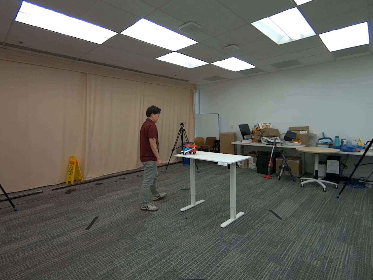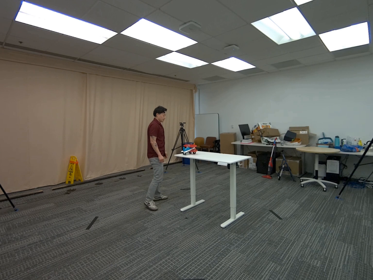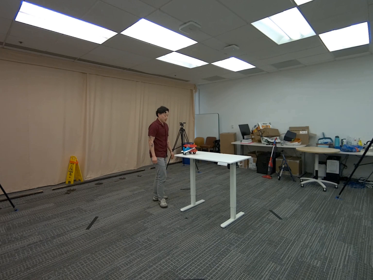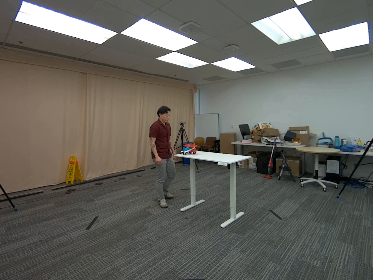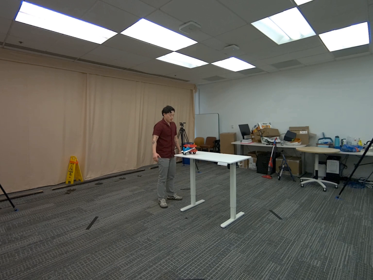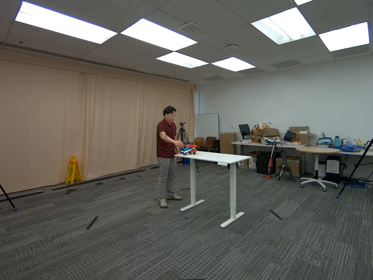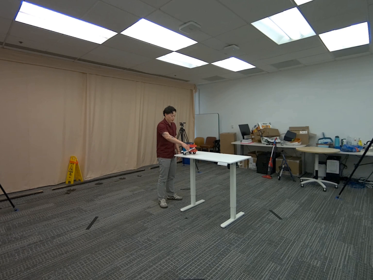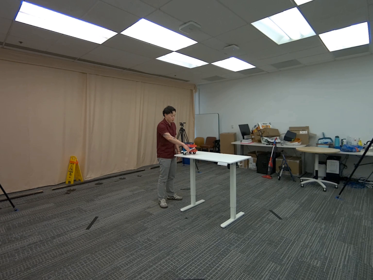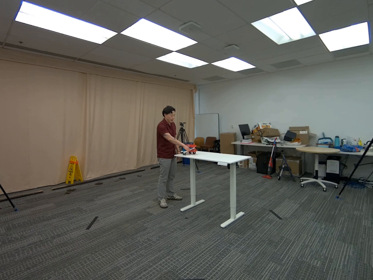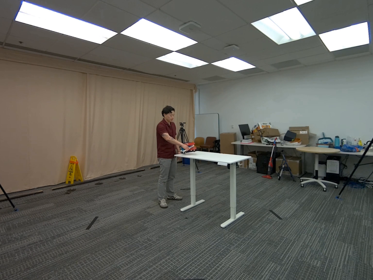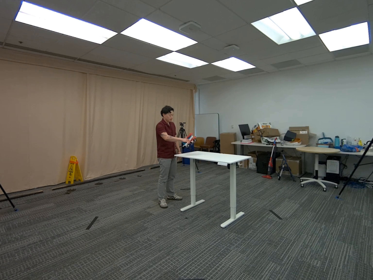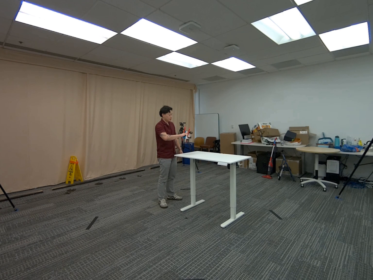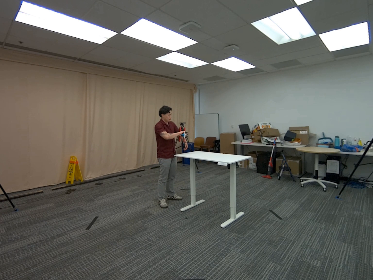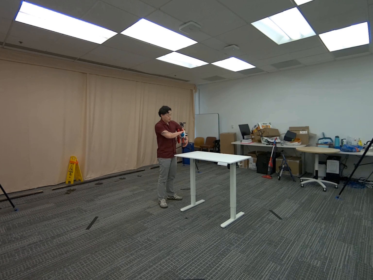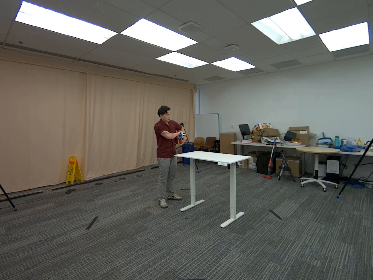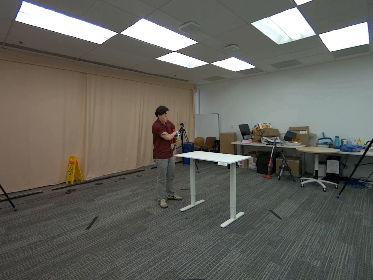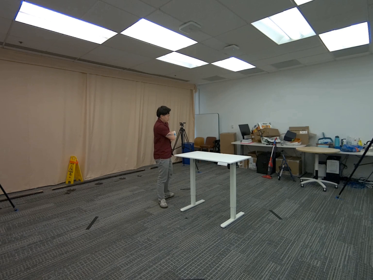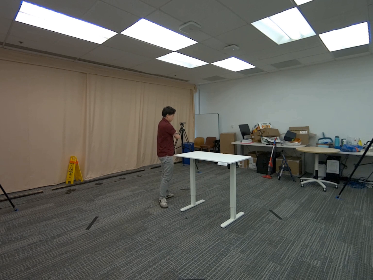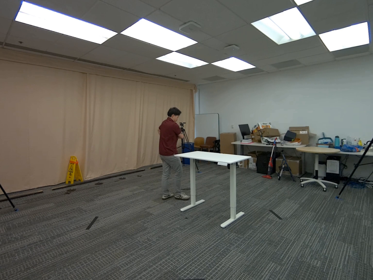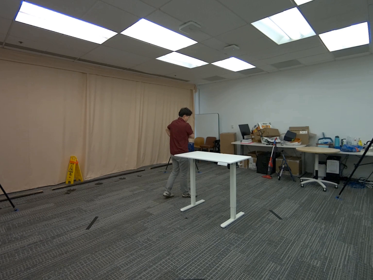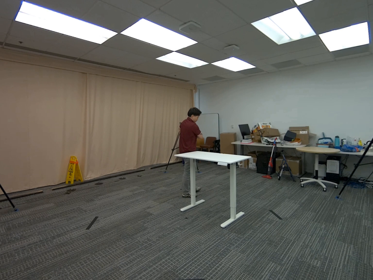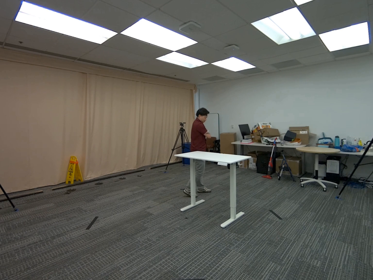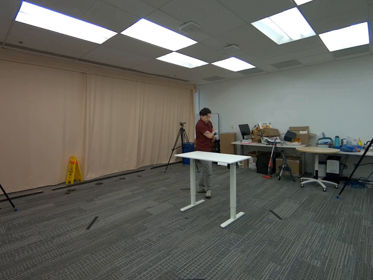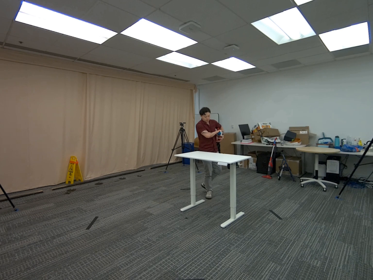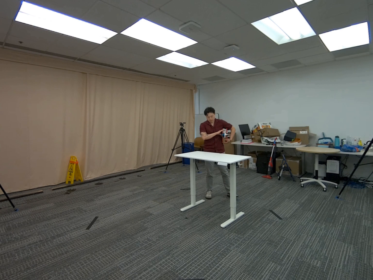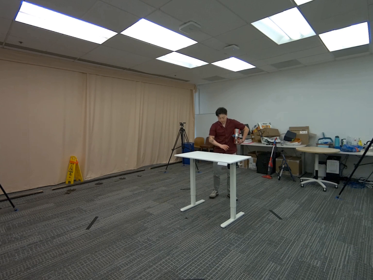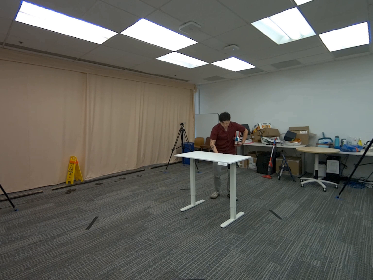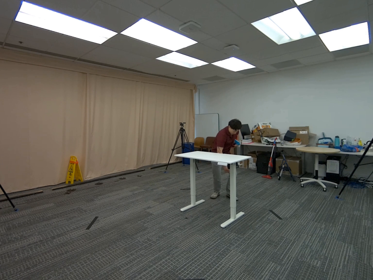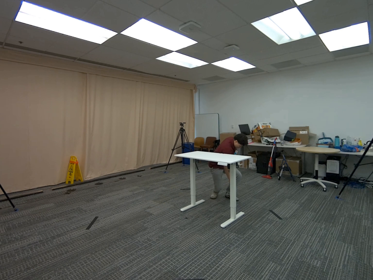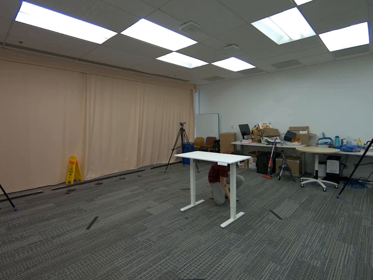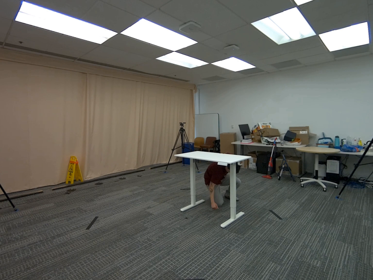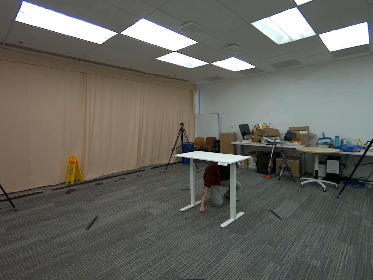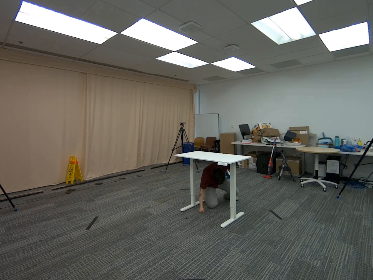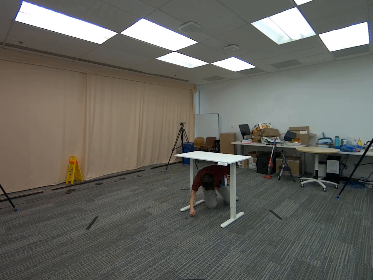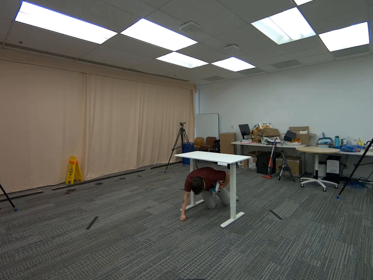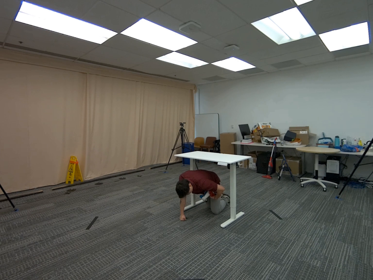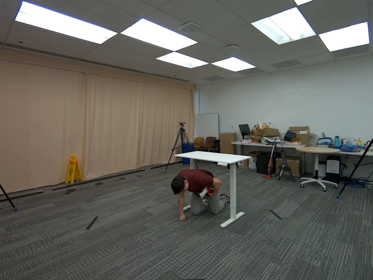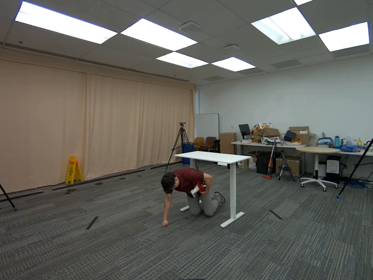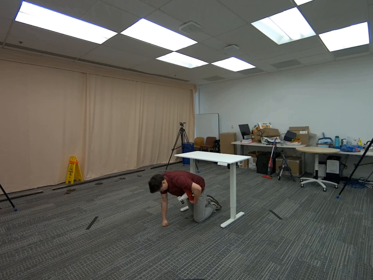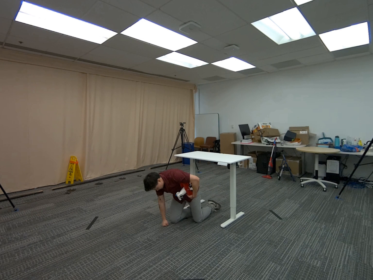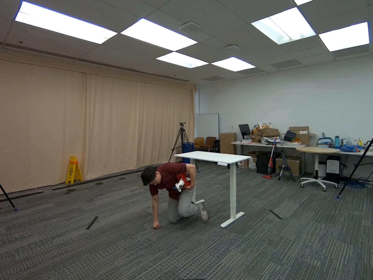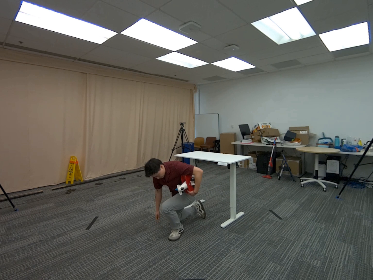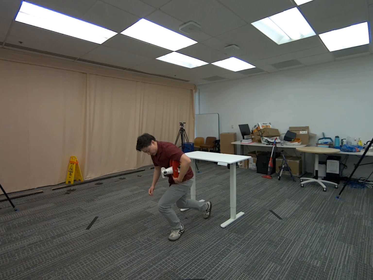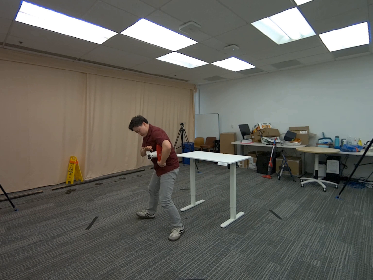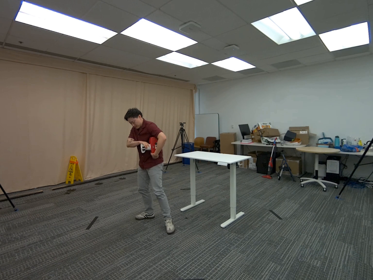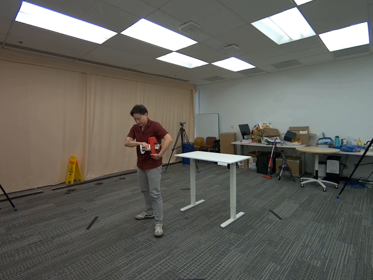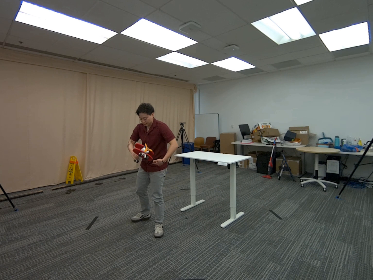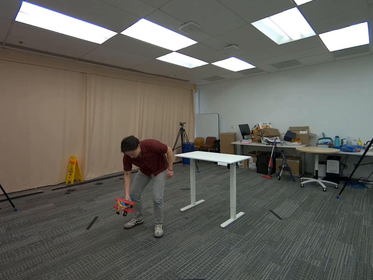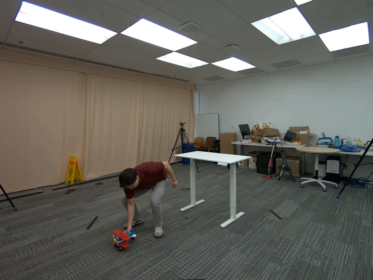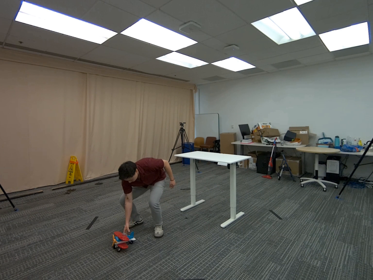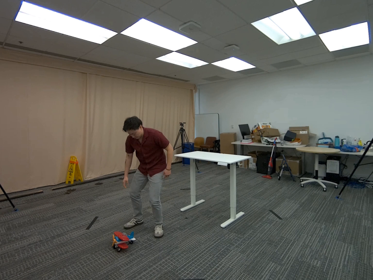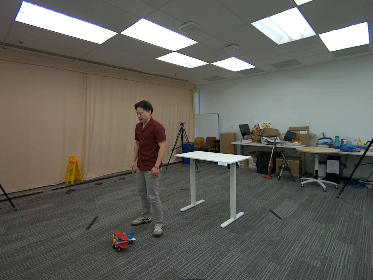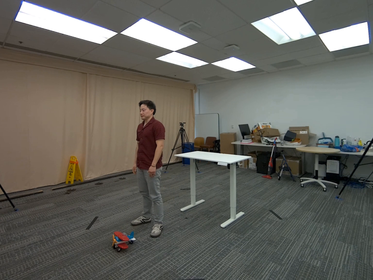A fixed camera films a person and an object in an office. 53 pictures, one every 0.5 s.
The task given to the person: Walk to the airplane on the ground, pick it up with your right hand, tuck it under your left arm, and crawl under and through the desk. Place the airplane back on the ground.
